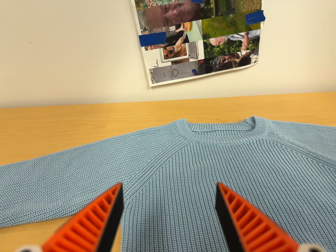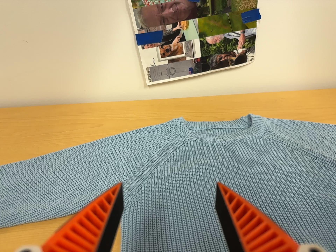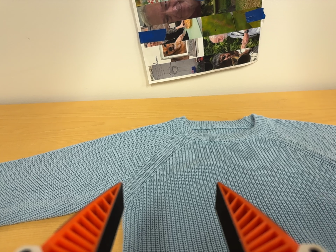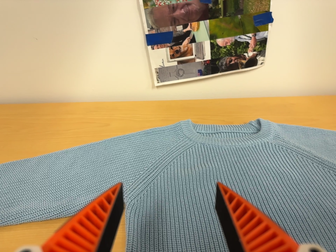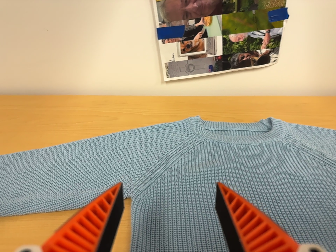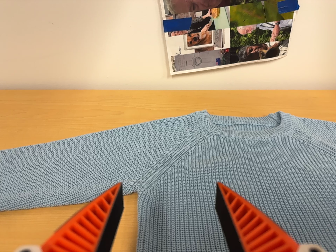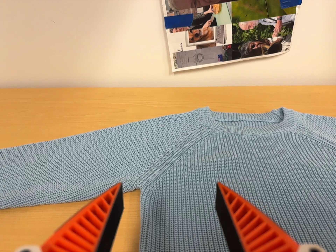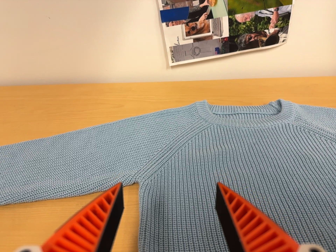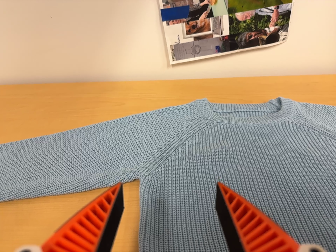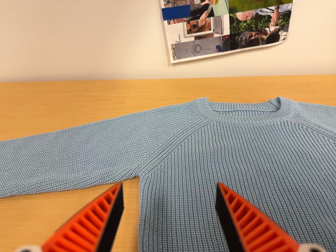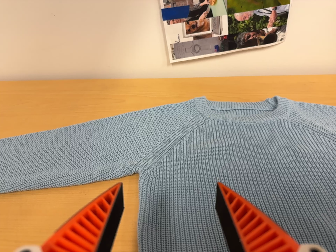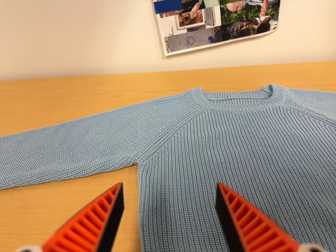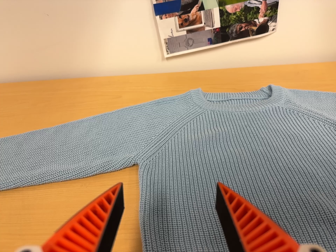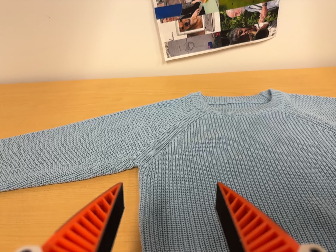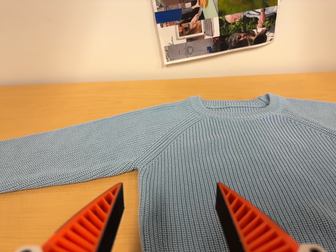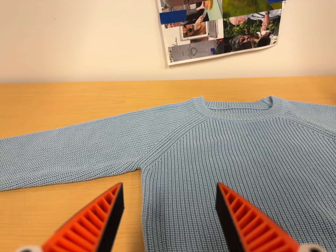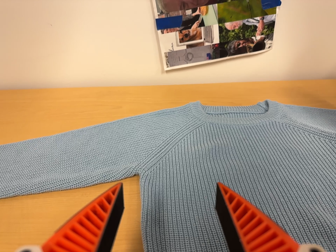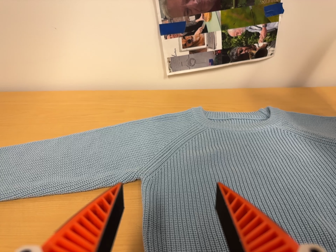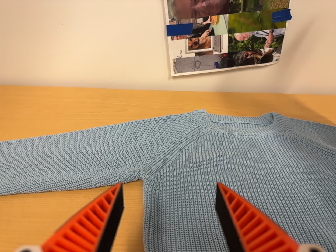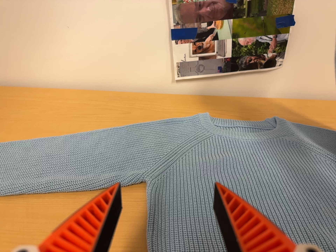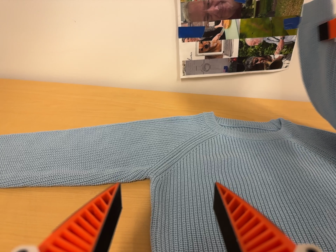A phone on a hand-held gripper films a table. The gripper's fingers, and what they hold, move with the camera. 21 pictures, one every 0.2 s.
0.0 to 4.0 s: The camera travels to its left, about 5 cm, so close, fixed things drift to the right.
The film runs forward here.
